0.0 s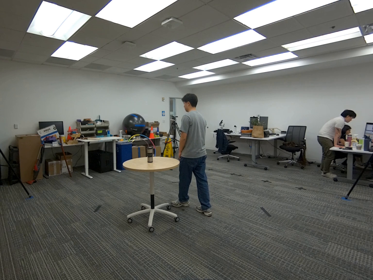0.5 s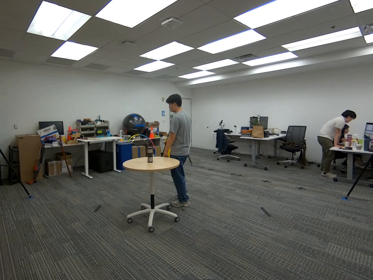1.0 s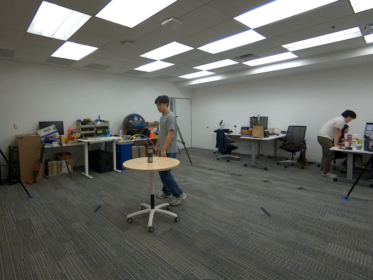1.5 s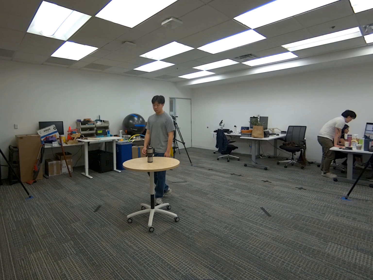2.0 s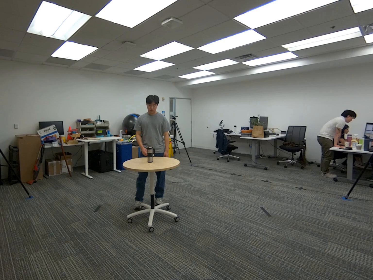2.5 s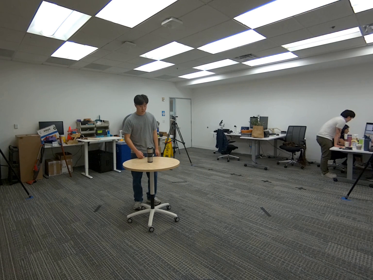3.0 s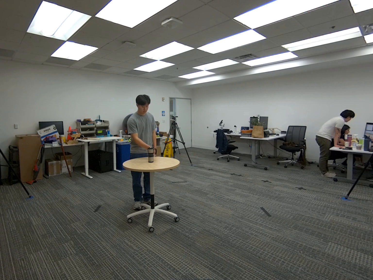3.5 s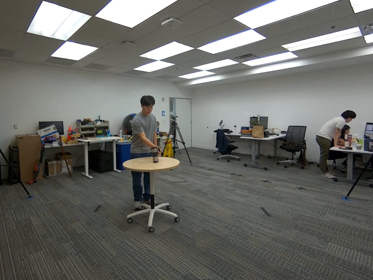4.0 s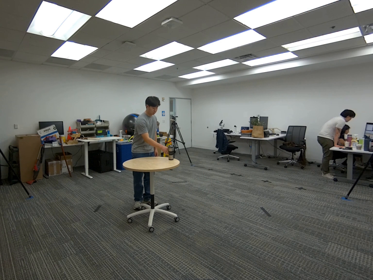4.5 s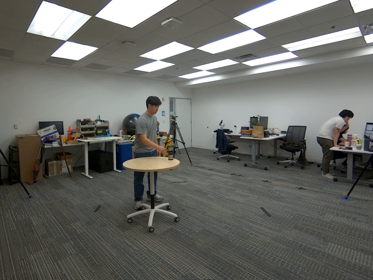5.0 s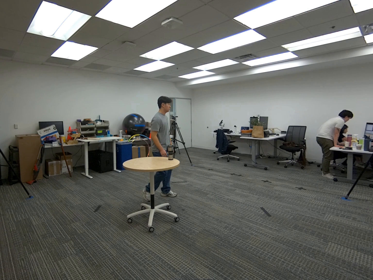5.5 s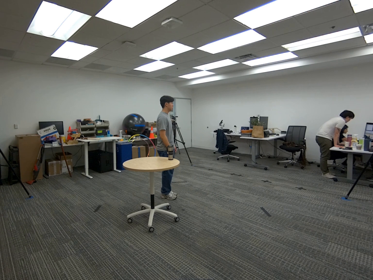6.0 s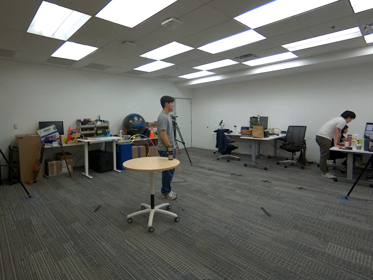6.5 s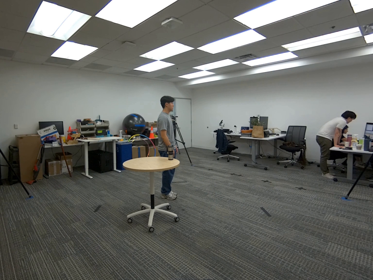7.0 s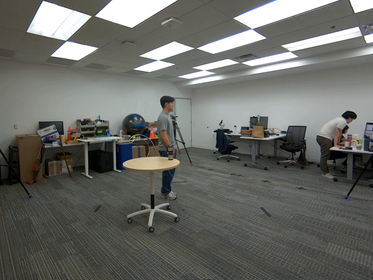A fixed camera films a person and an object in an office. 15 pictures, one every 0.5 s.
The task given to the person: Walk to the coffee mug on the middle of the round table, pick up the mug with your right hand and place the mug to the edge of the table.
